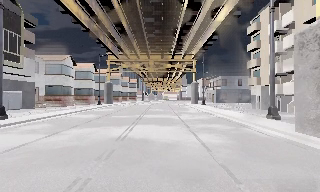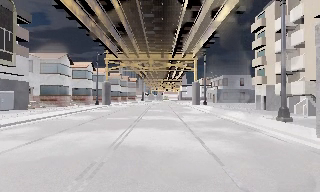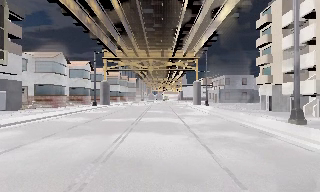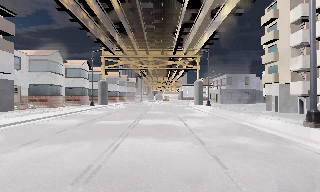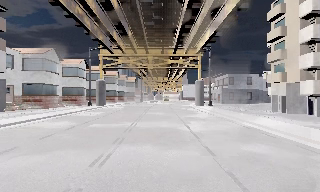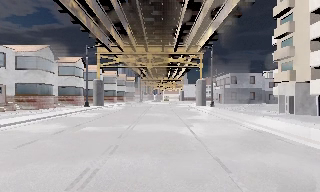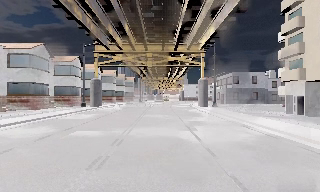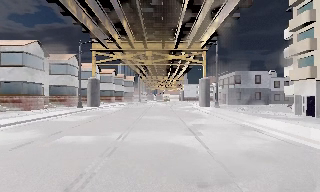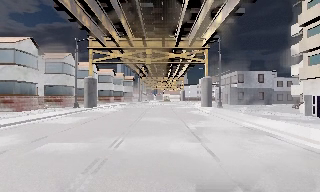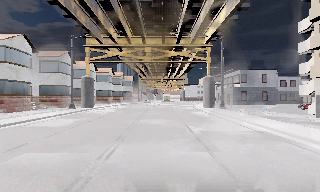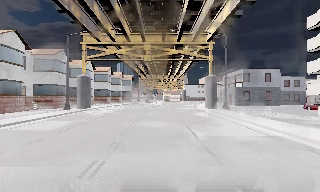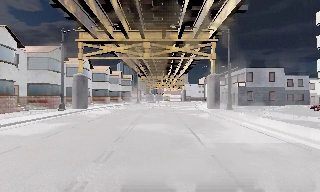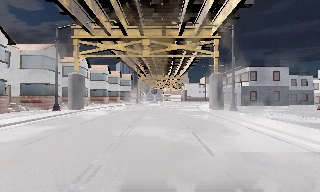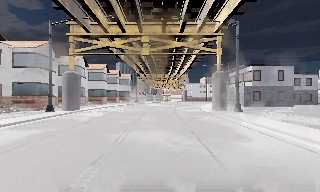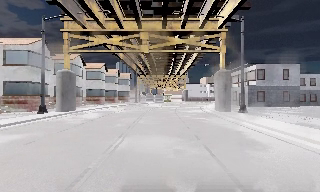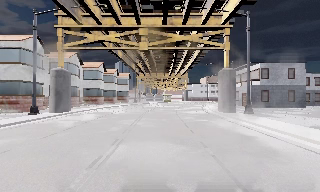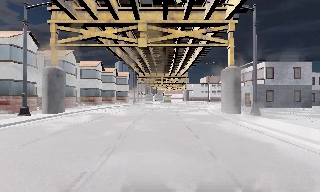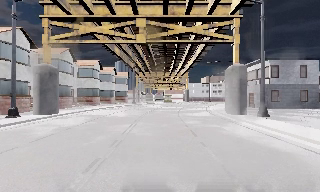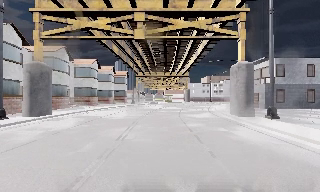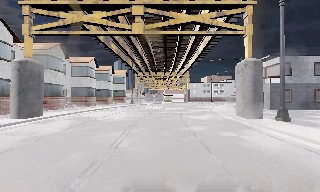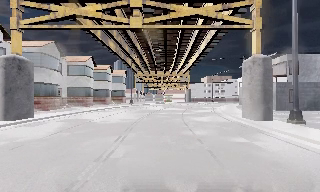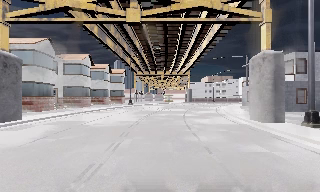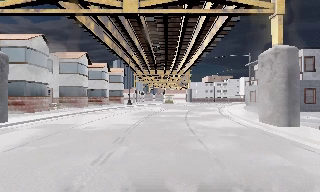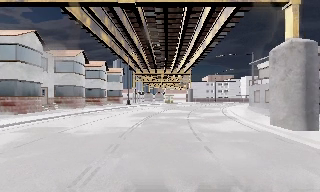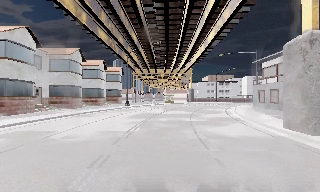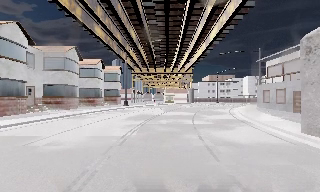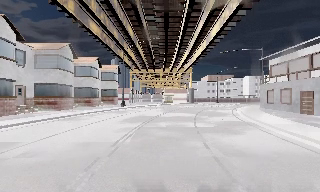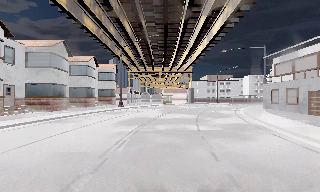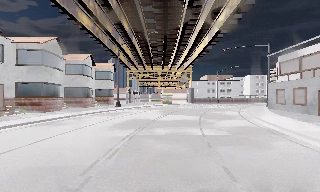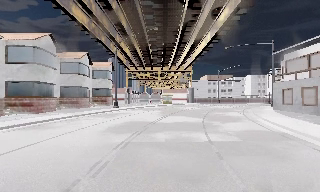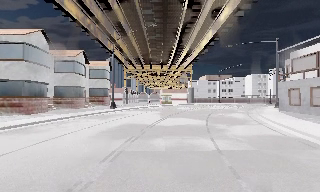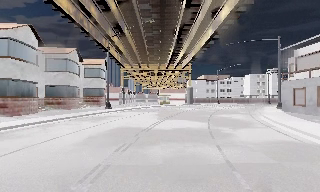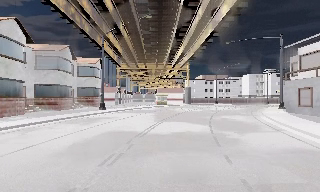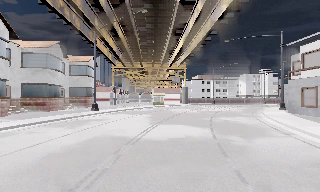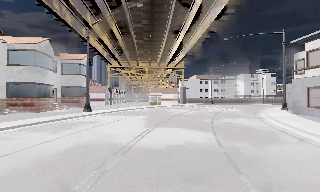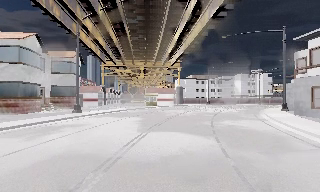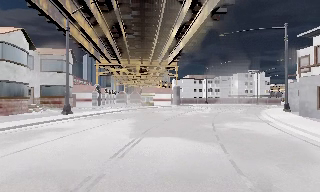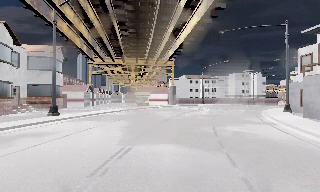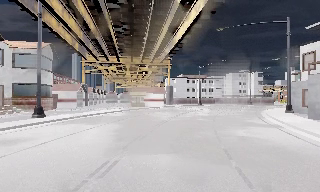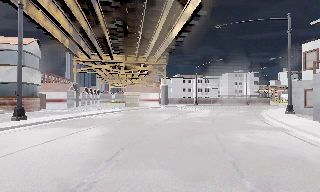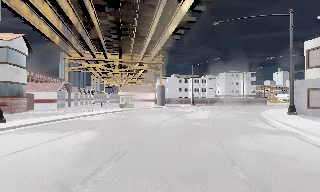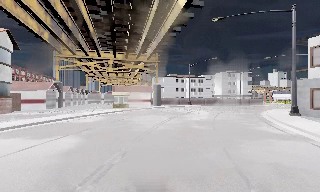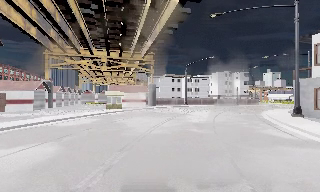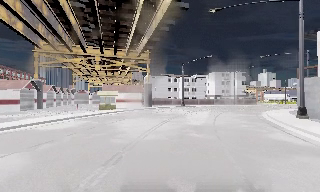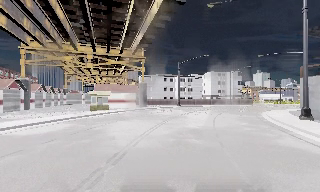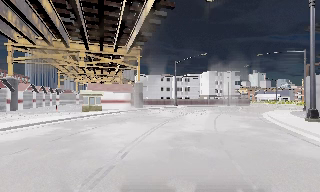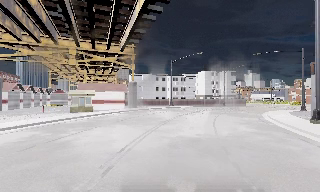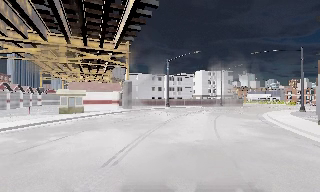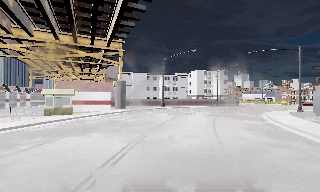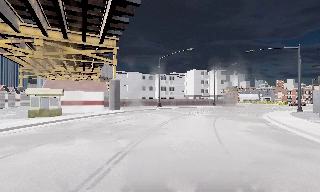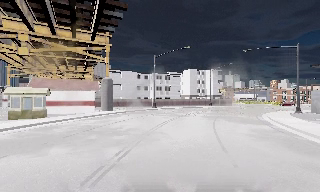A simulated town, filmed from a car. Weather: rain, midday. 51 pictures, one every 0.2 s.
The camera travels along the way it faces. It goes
forward.
0.0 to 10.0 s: The camera pans to its right, which is clockwise from overhead, by about 25 degrees. It travels forward, about 55 m, so what stands in front looms larger.
The film runs forward here.
